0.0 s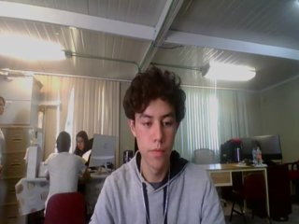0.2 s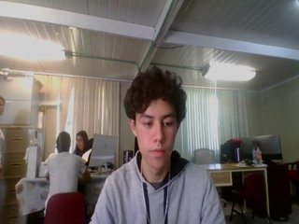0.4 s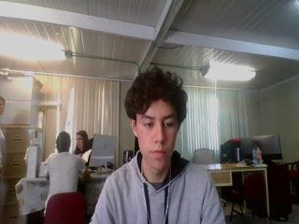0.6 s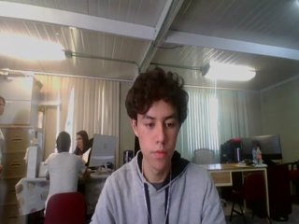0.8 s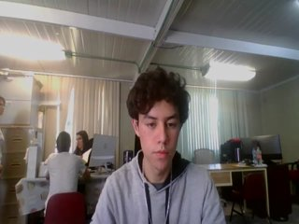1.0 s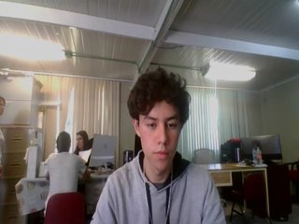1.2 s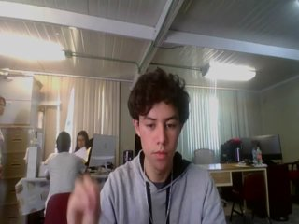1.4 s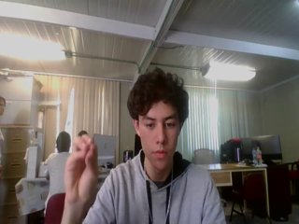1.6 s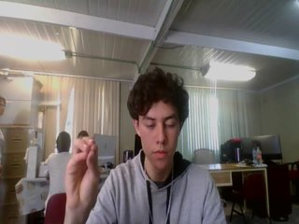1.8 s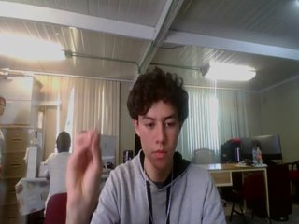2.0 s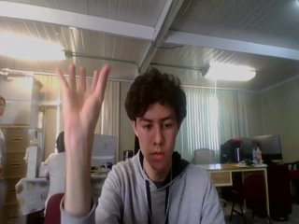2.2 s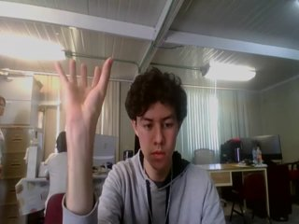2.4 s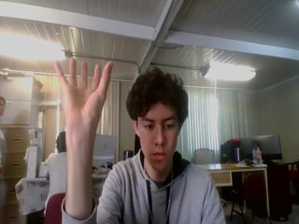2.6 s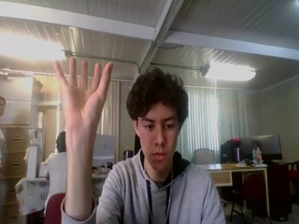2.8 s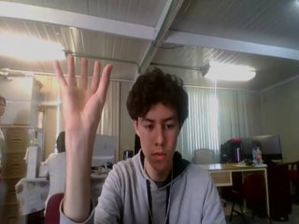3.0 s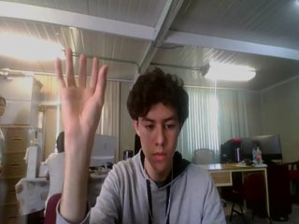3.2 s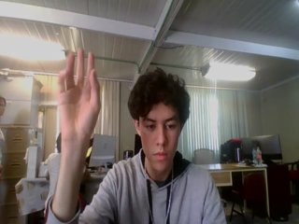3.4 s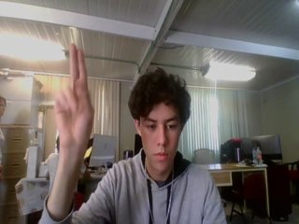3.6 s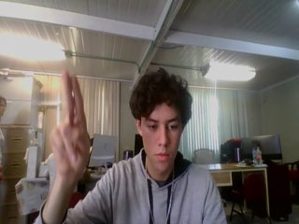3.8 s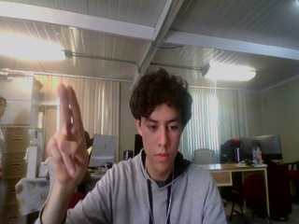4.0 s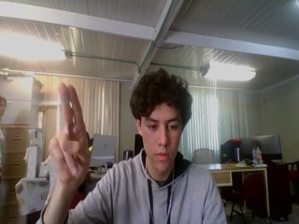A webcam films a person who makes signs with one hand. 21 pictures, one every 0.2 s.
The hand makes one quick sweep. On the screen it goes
upward.
0.0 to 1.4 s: Non-gesture.
1.5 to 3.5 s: On the screen the hand sweeps upward. The name of the sign: Throw up.
3.6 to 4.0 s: Pointing with two fingers.
